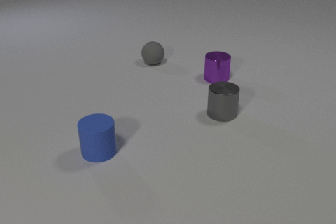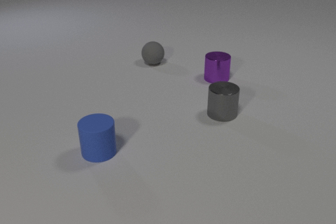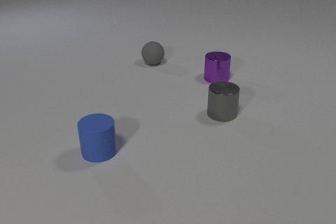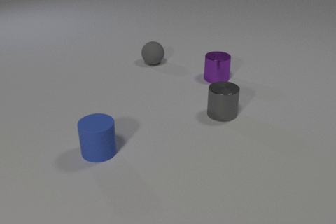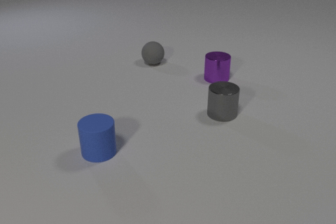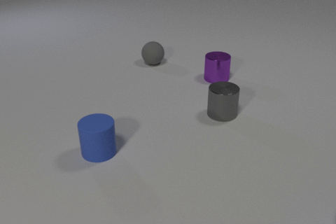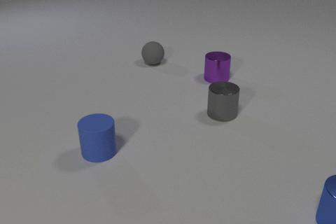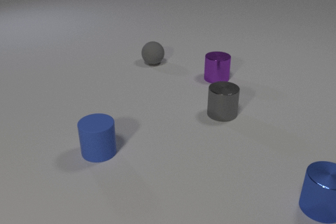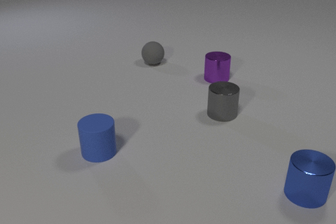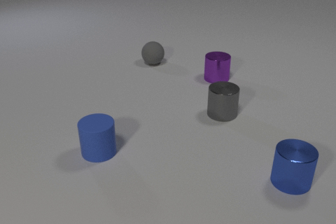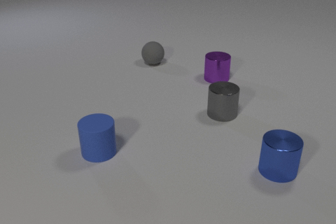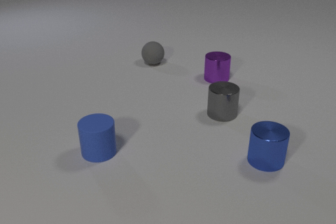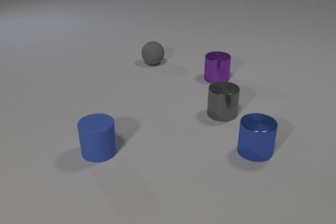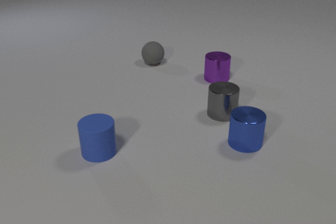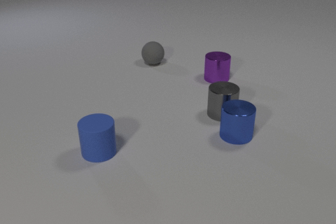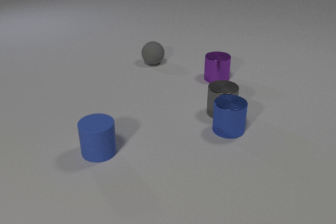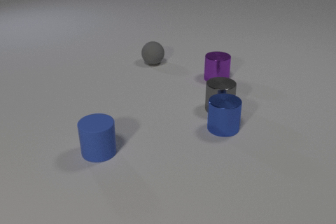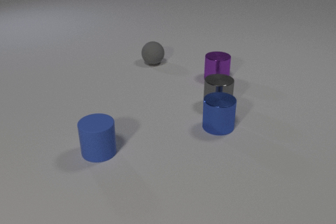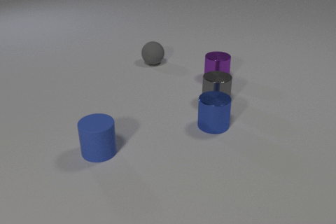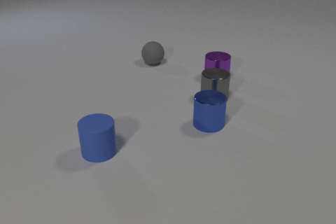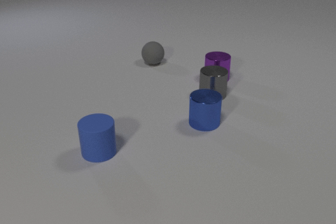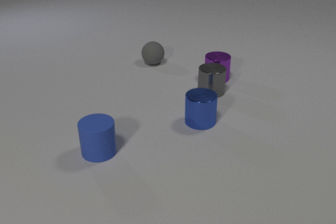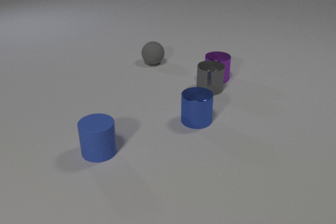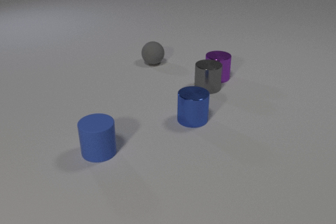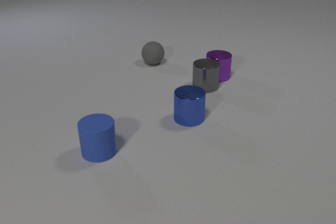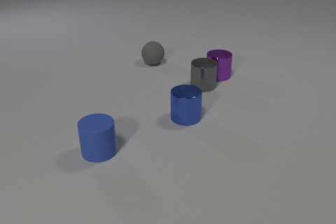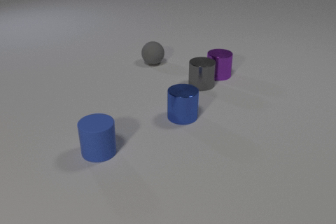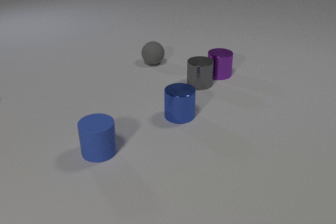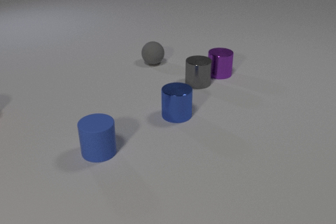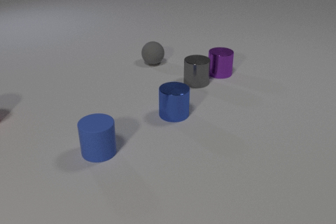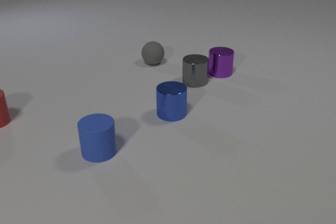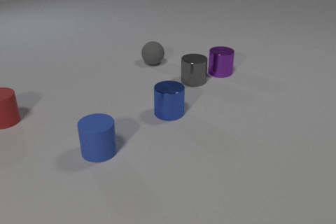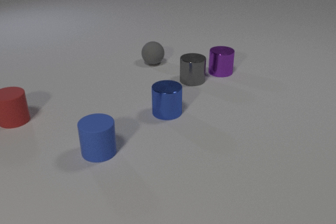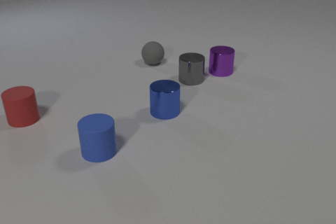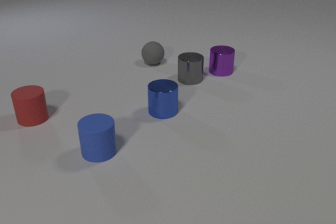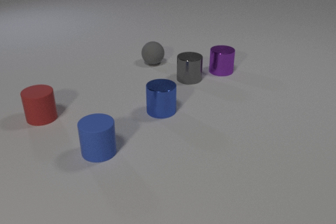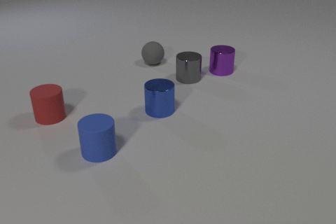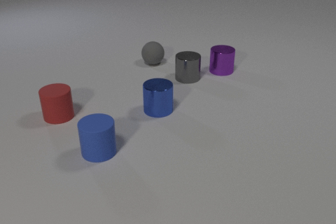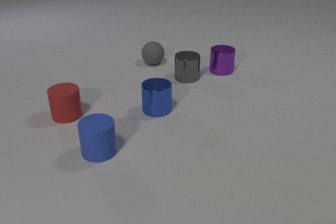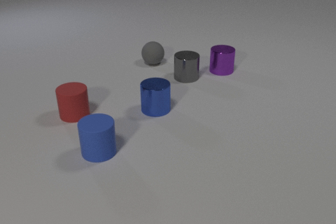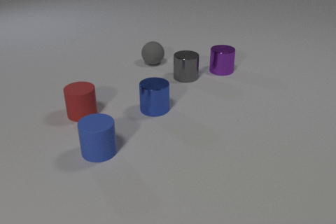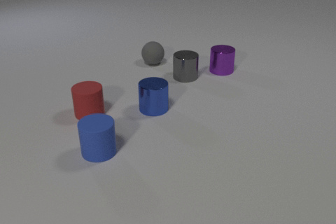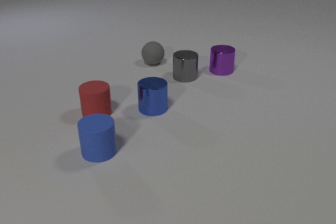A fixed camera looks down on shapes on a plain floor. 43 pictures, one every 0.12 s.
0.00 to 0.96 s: The blue metal cylinder comes in at the right edge, slides to the left and away from the camera.
0.96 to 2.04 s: The blue metal cylinder slides away from the camera and to the left. The gray metal cylinder slides away from the camera. The blue metal cylinder and the gray metal cylinder collide.
2.04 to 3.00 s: The blue metal cylinder slides to the left and away from the camera. The gray metal cylinder slides away from the camera. The purple metal cylinder slides away from the camera. The gray metal cylinder and the purple metal cylinder collide.
3.00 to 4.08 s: The blue metal cylinder slides to the left and away from the camera. The gray metal cylinder slides away from the camera and to the left. The red rubber cylinder comes in at the left edge, slides to the right. The purple metal cylinder slides away from the camera.
4.08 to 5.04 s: The blue metal cylinder slides to the left. The gray metal cylinder slides away from the camera and to the left. The red rubber cylinder slides to the right.
What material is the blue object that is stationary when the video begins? rubber.
How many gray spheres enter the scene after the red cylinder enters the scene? 0.
What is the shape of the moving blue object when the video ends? cylinder.
